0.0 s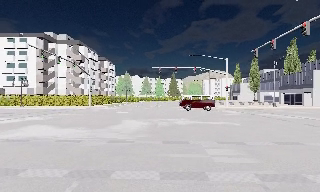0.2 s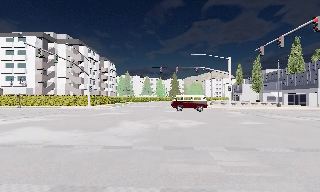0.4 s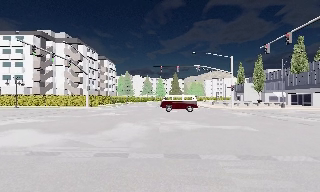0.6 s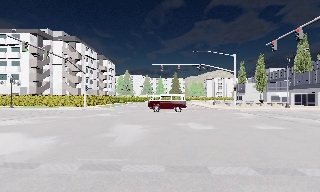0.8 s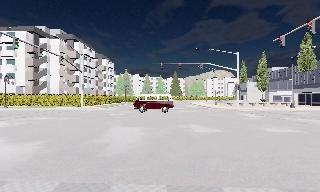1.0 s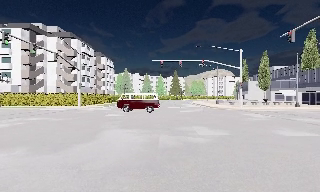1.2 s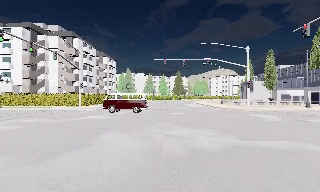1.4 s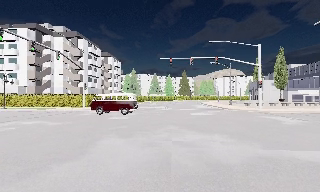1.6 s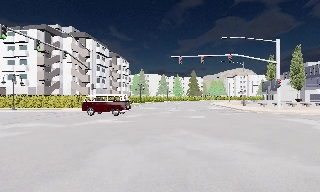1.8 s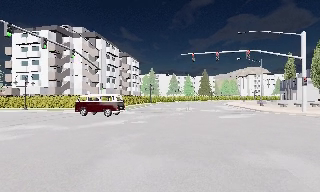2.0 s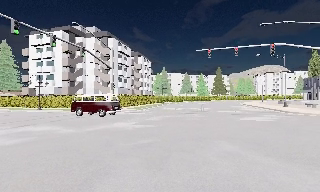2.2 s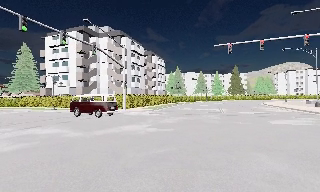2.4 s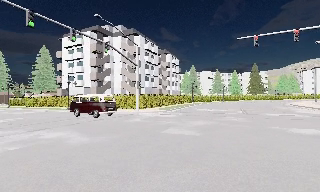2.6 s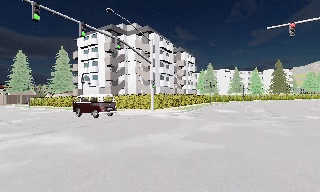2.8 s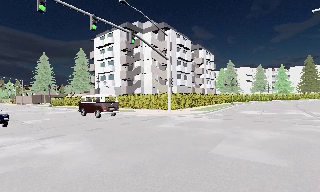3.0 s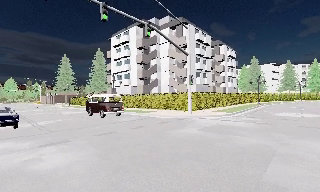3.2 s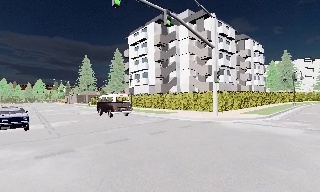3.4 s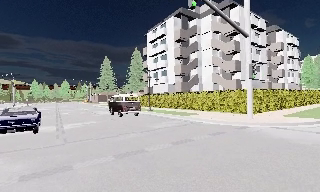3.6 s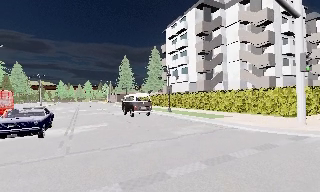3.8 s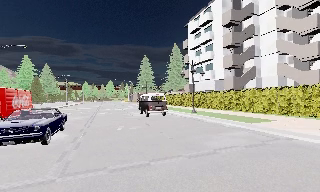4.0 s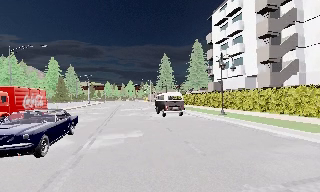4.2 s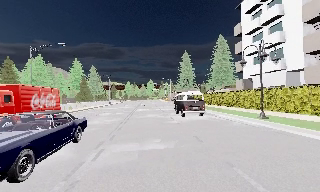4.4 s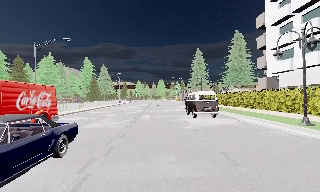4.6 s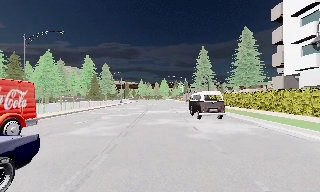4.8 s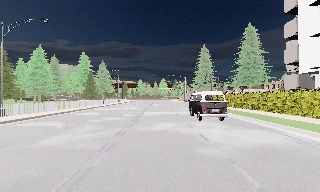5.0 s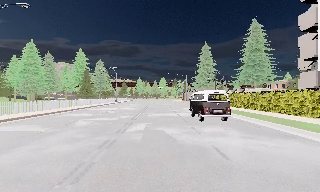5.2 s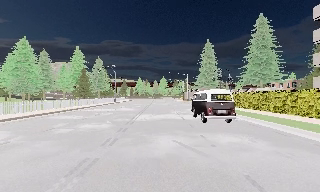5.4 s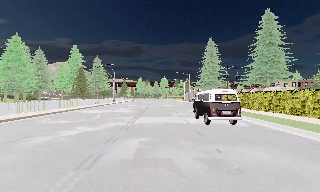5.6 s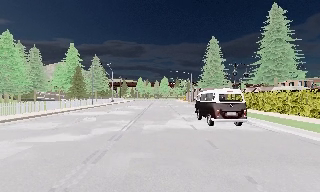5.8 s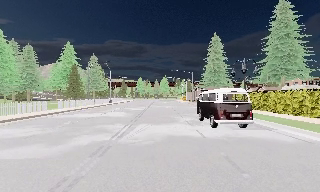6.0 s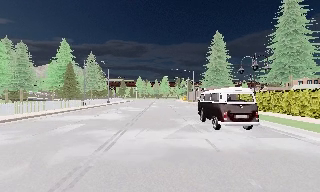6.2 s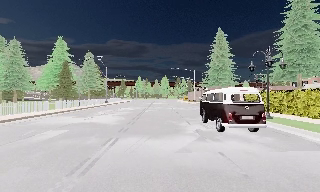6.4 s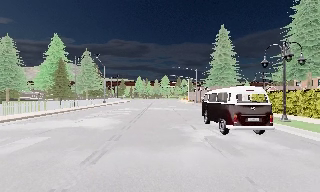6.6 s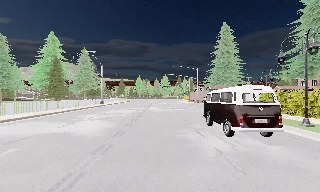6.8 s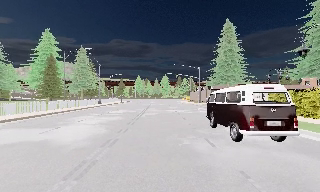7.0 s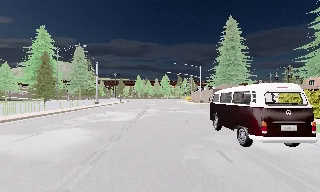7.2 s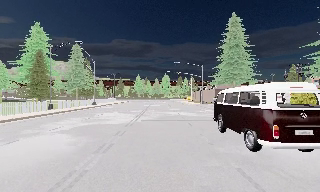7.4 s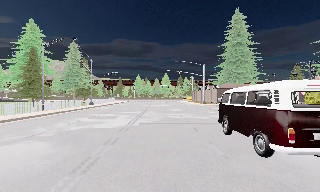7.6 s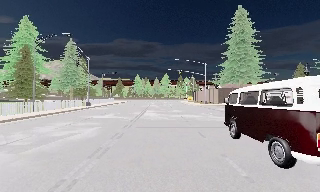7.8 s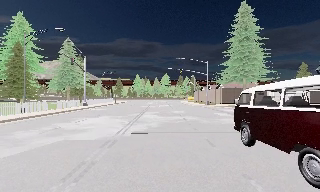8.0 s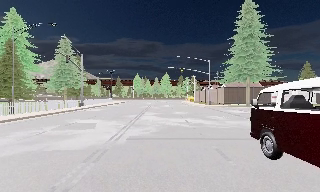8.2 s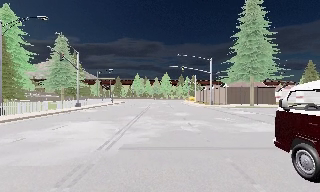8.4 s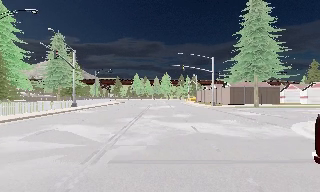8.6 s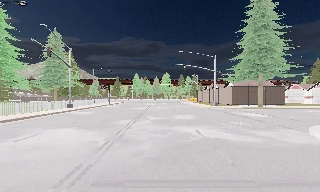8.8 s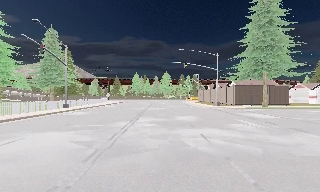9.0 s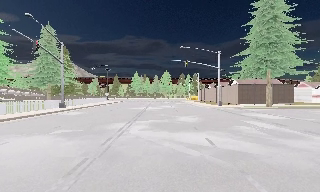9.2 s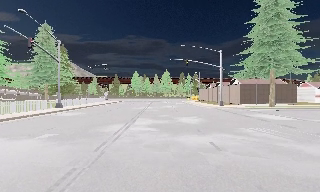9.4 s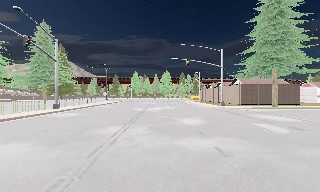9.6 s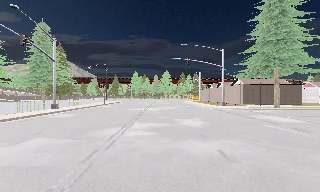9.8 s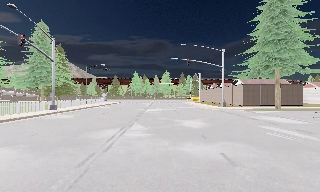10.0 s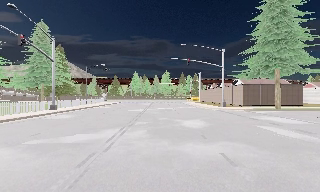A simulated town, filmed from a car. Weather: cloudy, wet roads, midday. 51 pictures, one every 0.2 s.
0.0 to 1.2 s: The camera travels forward, about 4.5 m, so what stands in front looms larger.
1.2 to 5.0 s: The scene slides to the right, as the camera pans about 85 degrees to its left. It travels forward, about 30 m. It gains speed.
5.0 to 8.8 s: The camera travels forward, about 25 m, so what stands in front looms larger.
8.8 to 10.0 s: The camera travels forward, about 2.5 m, so what stands in front looms larger. It loses speed.
The film runs forward here.
